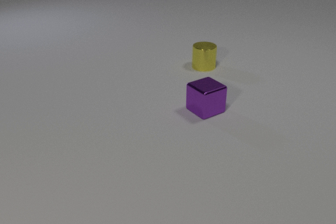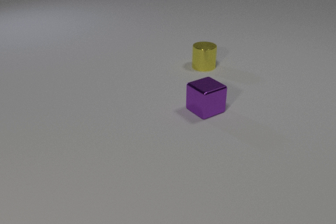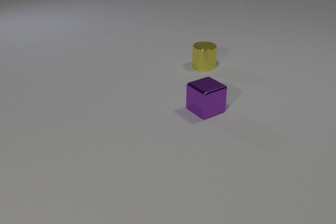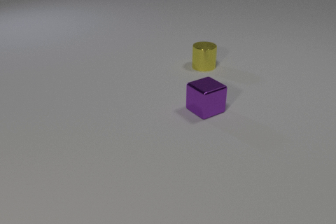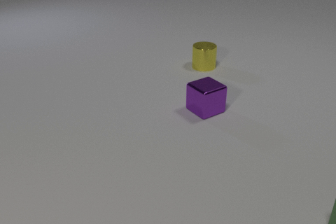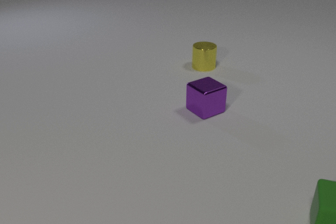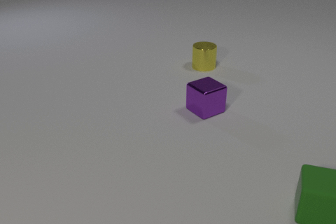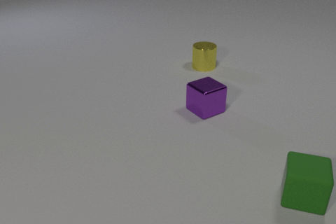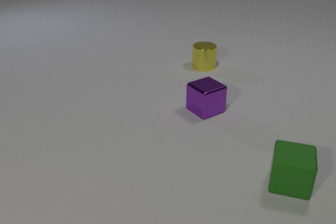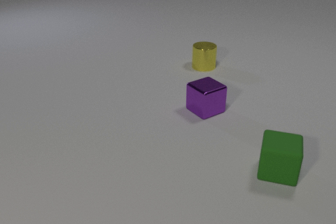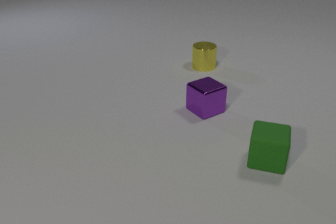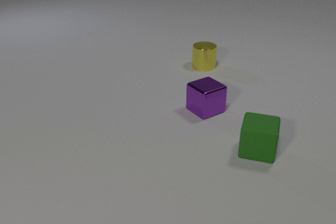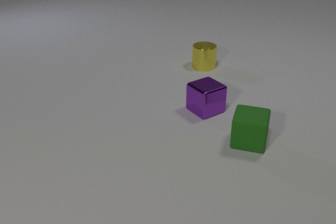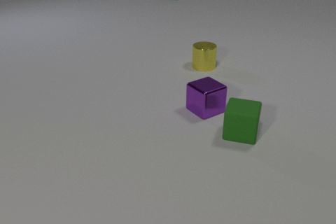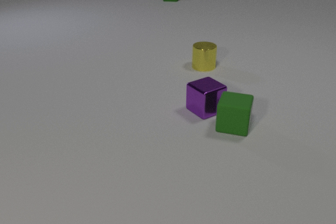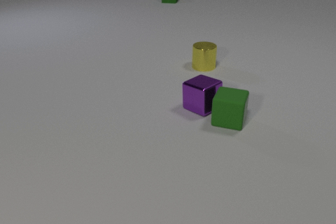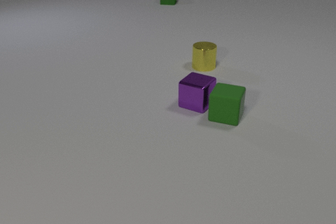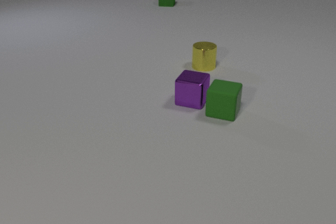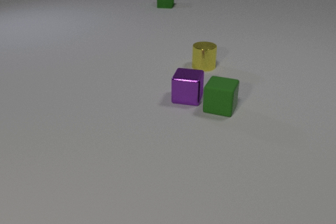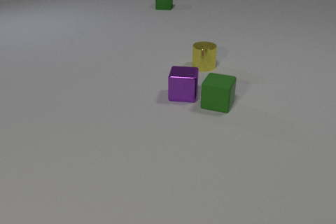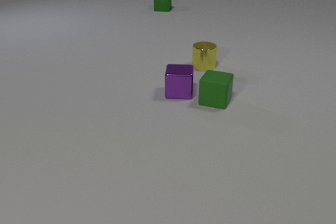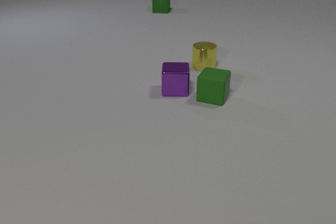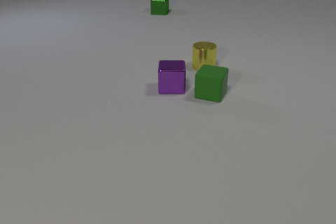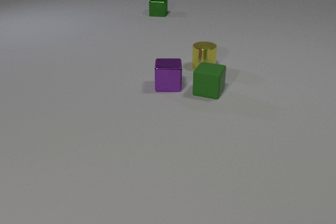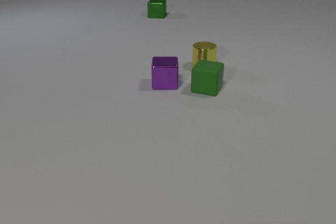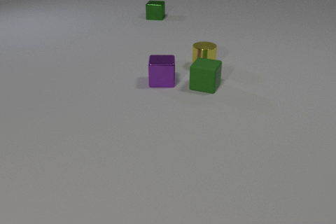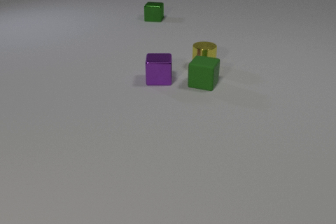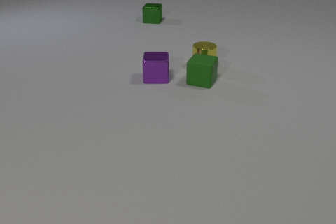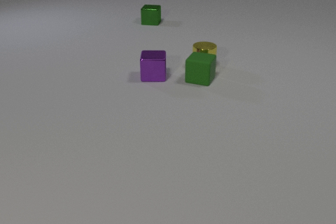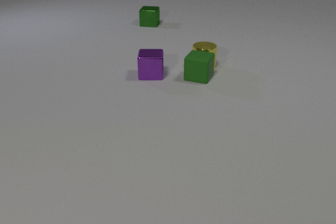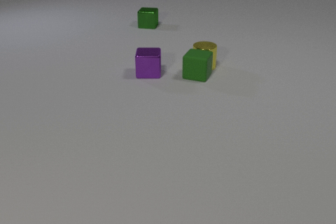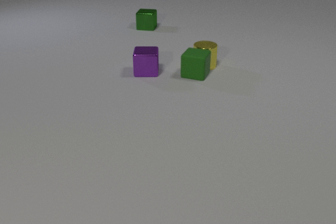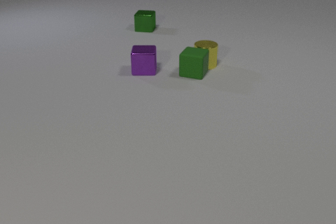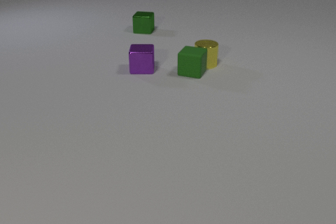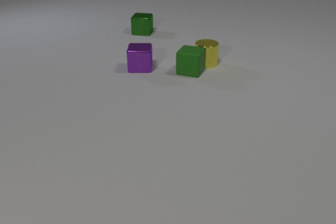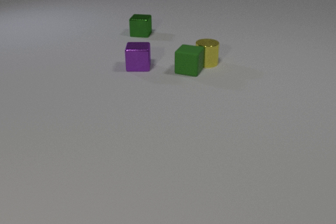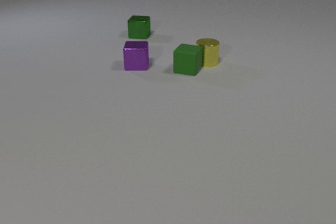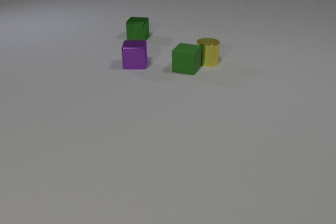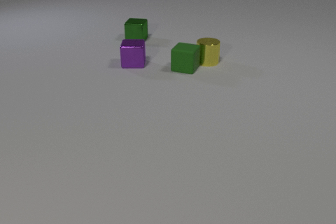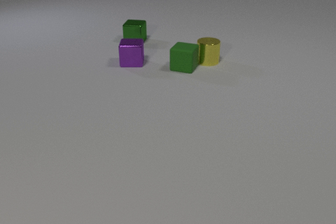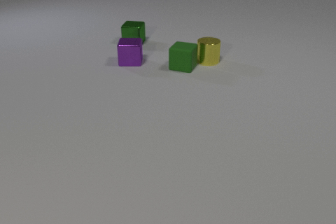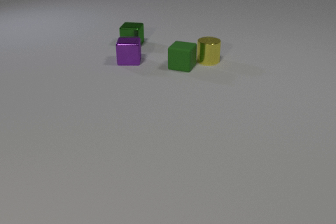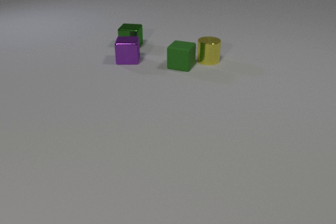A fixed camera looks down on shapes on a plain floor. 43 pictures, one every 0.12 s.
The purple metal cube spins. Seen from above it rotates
counterclockwise.
The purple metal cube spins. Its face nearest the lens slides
to the right.
0.00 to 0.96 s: The green rubber cube comes in at the right edge, slides away from the camera and to the left.
0.96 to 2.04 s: The green rubber cube slides away from the camera and to the left. The purple metal cube slides away from the camera and to the left, spins counterclockwise seen from above by about 30 degrees, its near face sliding to the right. The green metal cube comes in at the top edge, slides toward the camera. The green rubber cube and the purple metal cube collide.
2.04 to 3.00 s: The green rubber cube slides away from the camera. The purple metal cube slides away from the camera and to the left, spins counterclockwise seen from above by about 15 degrees, its near face sliding to the right. The green metal cube slides toward the camera.
3.00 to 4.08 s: The green rubber cube slides away from the camera and to the left. The purple metal cube slides away from the camera and to the left. The yellow metal cylinder slides away from the camera. The green metal cube slides toward the camera. The green rubber cube and the yellow metal cylinder collide.
4.08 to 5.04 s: The green rubber cube slides away from the camera and to the left. The purple metal cube slides away from the camera and to the left. The yellow metal cylinder slides away from the camera. The green metal cube slides toward the camera.
Are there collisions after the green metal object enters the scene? yes.
How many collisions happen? 2.
Are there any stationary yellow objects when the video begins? yes.
